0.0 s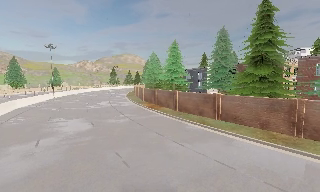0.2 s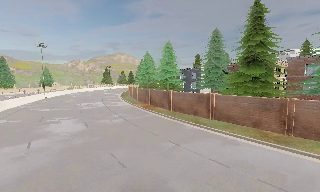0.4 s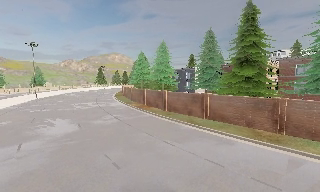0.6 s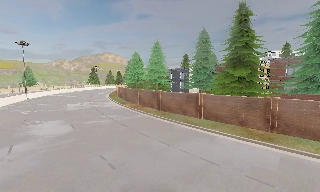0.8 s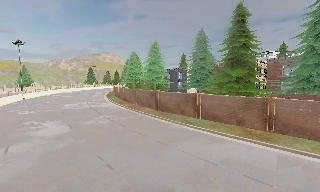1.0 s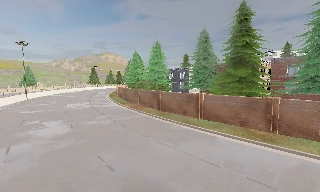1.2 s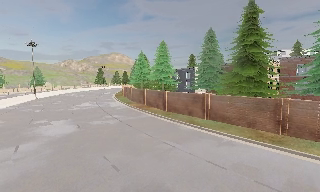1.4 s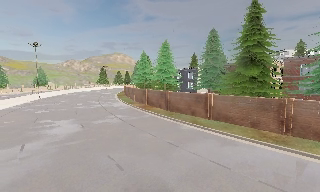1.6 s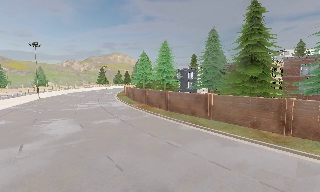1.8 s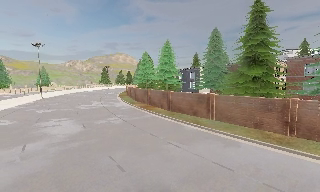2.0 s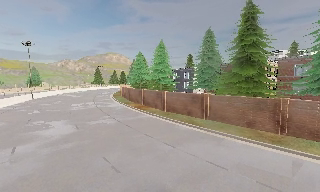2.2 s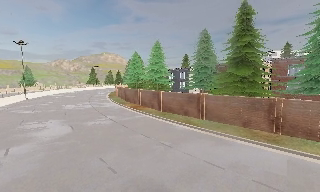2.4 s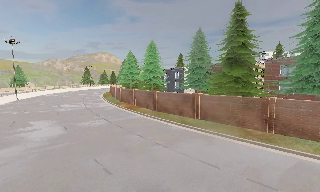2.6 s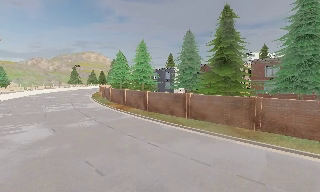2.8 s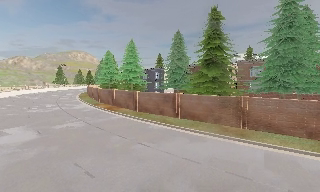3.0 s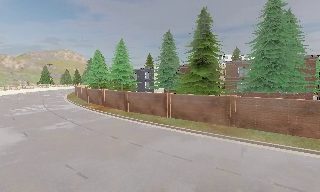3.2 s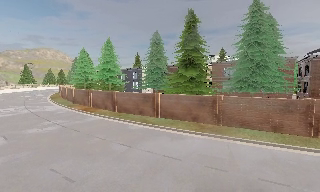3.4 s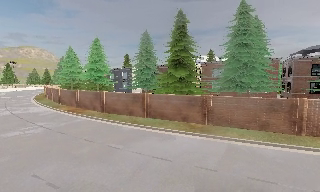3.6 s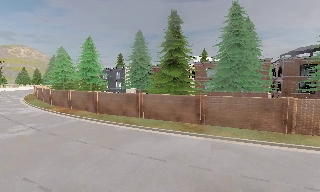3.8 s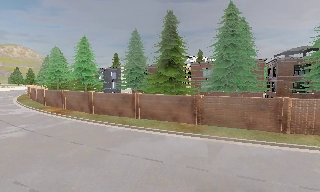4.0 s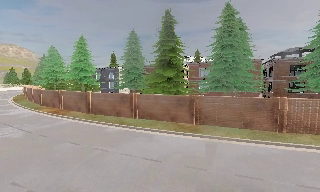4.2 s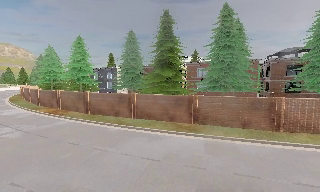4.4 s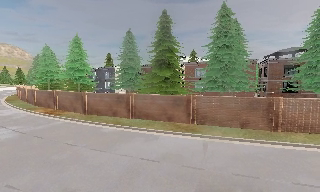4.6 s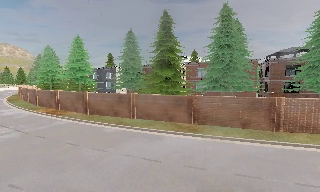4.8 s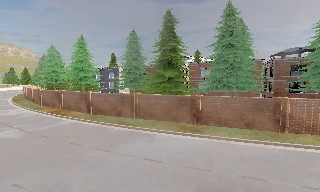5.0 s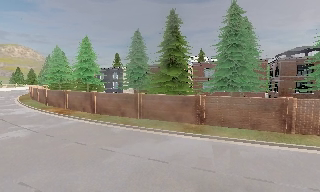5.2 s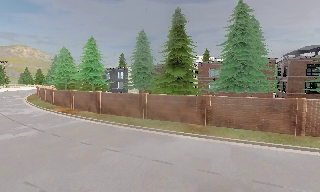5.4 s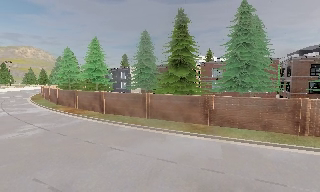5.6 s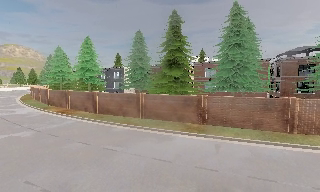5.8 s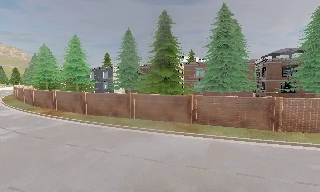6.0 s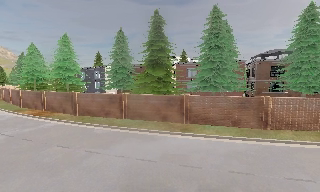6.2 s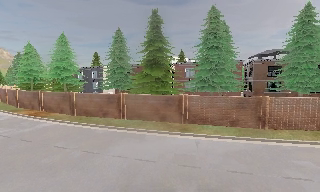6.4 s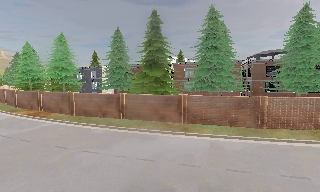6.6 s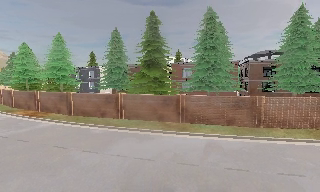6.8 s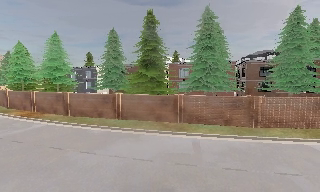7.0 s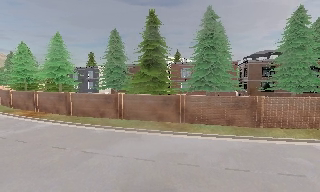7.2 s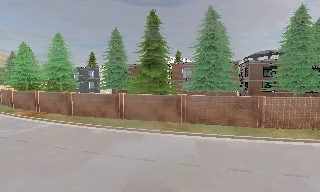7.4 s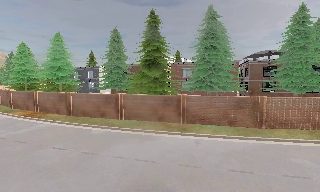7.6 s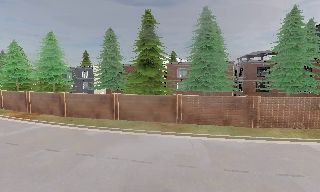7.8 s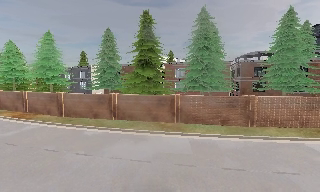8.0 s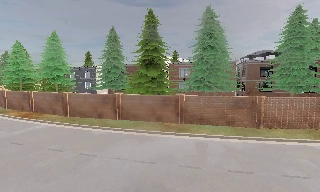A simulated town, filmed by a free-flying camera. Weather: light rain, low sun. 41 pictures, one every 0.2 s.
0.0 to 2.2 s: The camera shifts only a little, or ends up much as it began.
2.2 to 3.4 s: The scene slides to the left, as the camera pans about 20 degrees to its right.
3.4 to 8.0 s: The scene slides to the left, as the camera pans about 15 degrees to its right. It travels to its left, about 1 m.
The film runs forward here.
